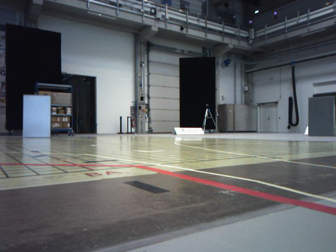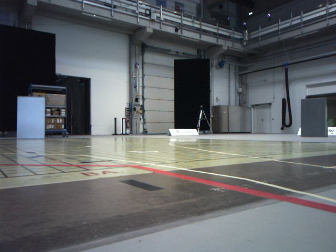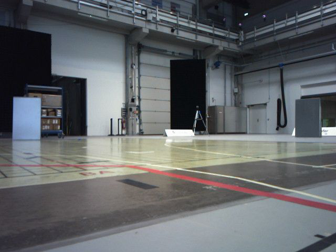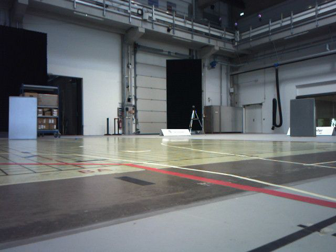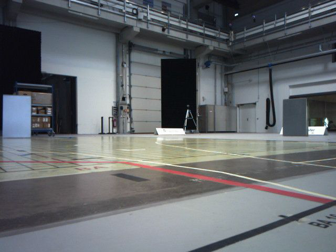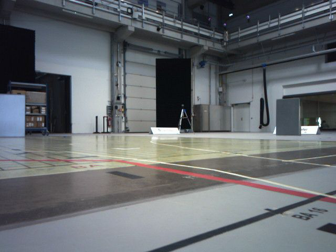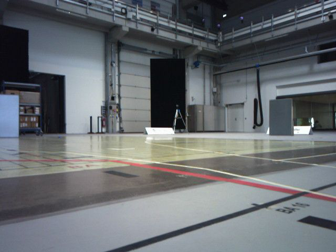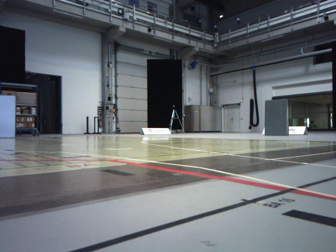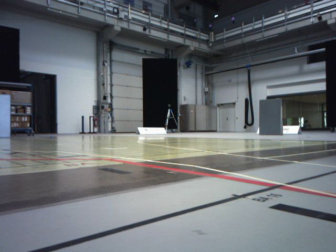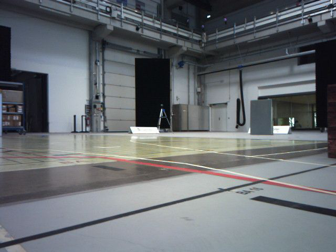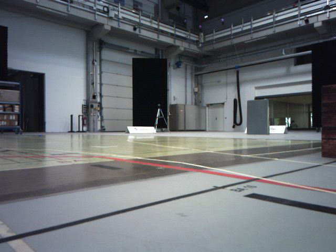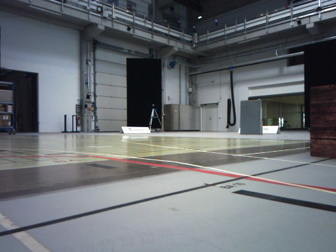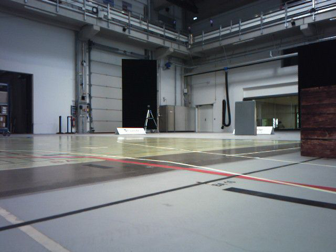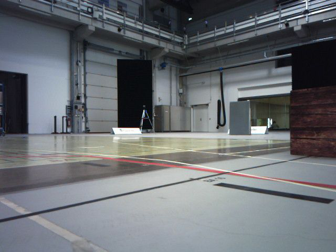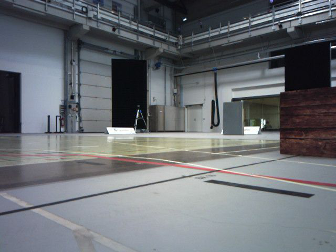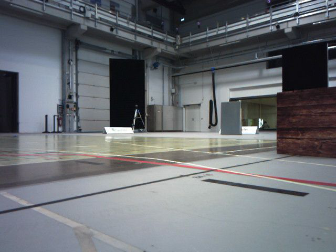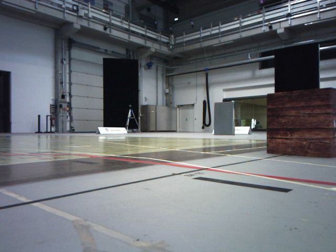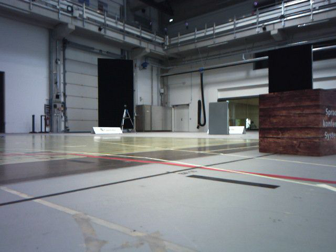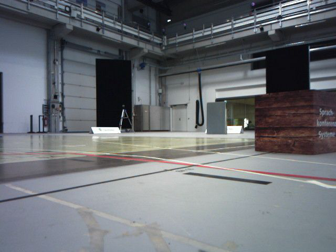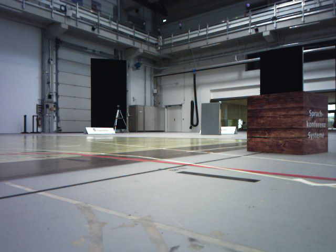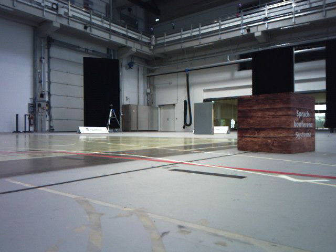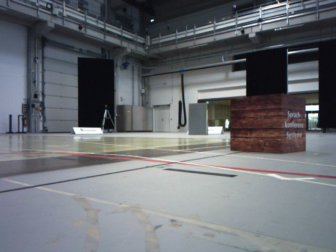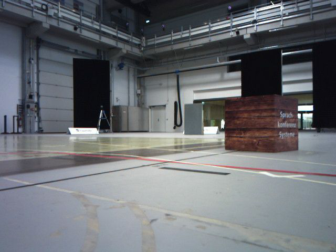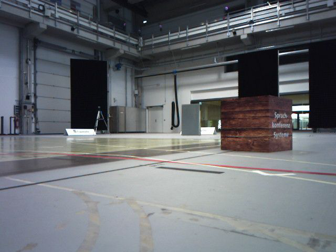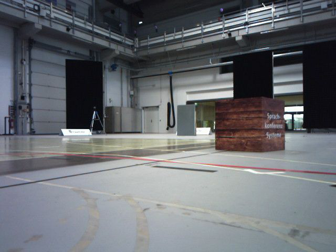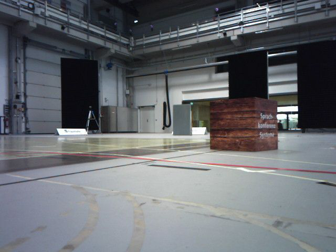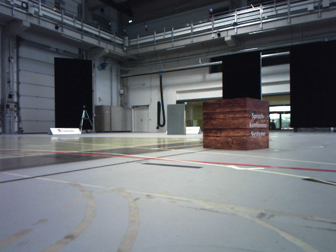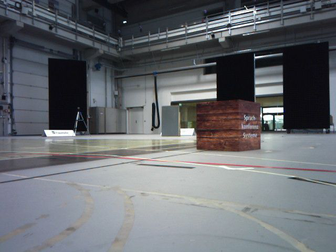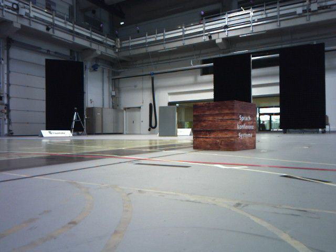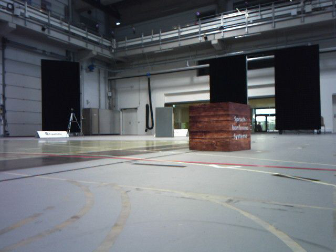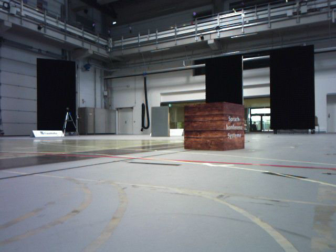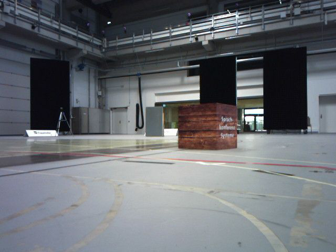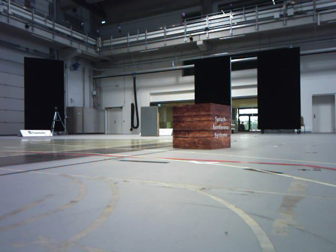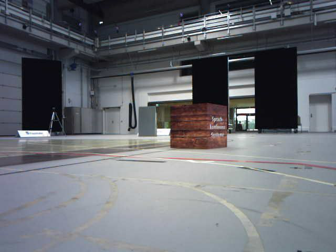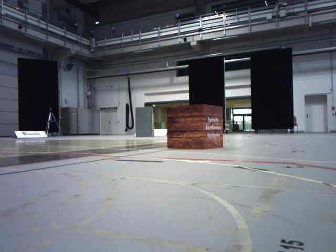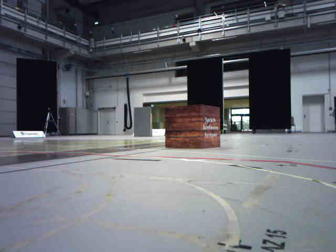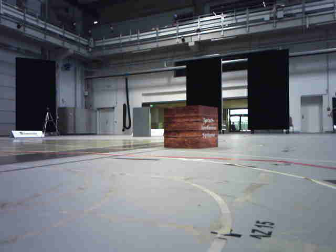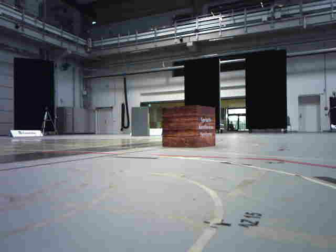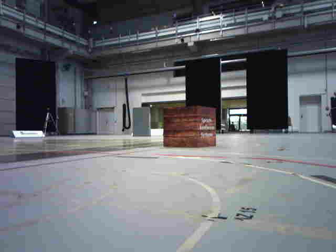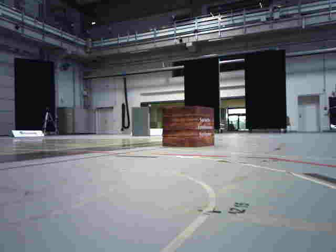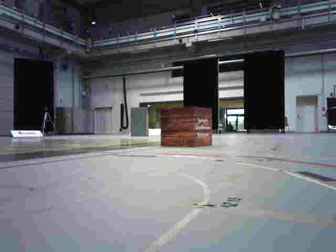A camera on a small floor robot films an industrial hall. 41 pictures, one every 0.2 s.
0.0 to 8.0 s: The camera pans to its right, which is clockwise from overhead, by about 30 degrees. It travels backward, about 1.6 m.
The film runs backward here.
